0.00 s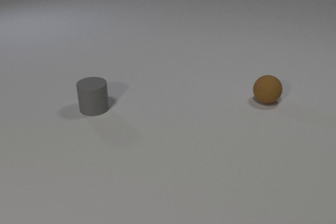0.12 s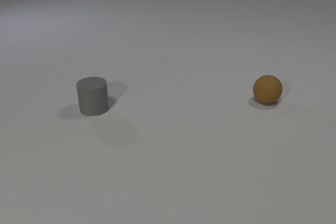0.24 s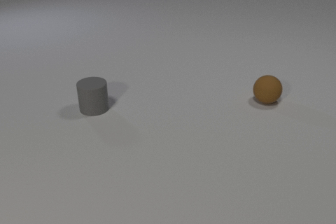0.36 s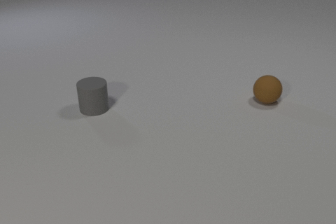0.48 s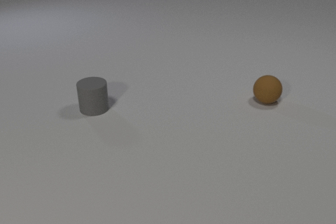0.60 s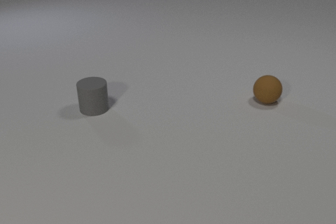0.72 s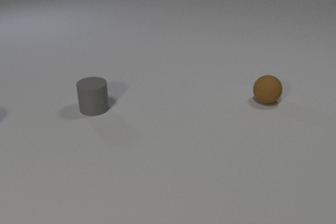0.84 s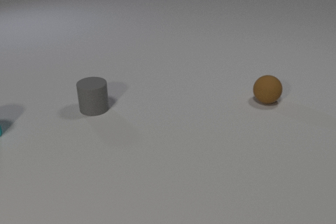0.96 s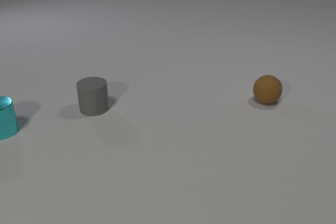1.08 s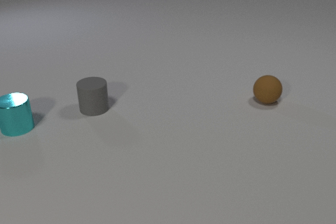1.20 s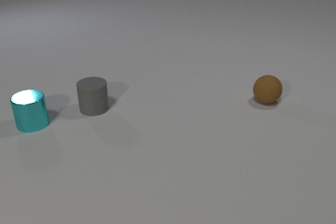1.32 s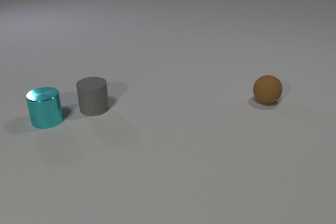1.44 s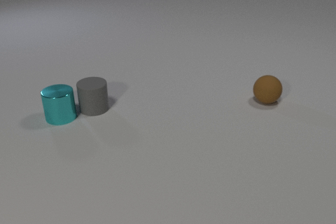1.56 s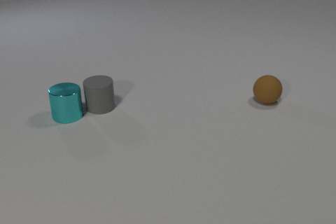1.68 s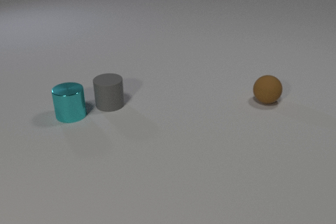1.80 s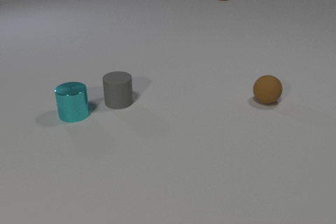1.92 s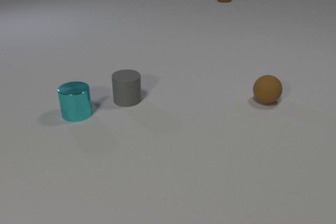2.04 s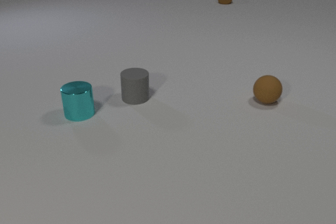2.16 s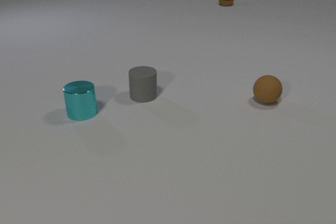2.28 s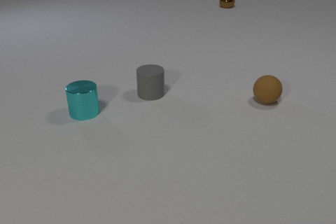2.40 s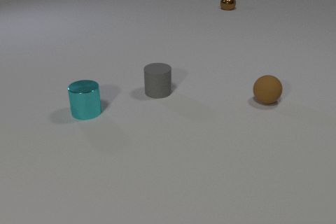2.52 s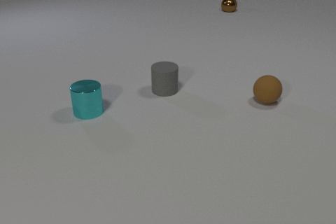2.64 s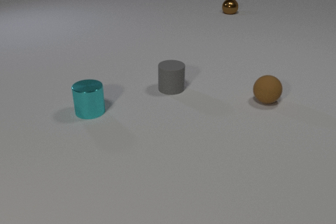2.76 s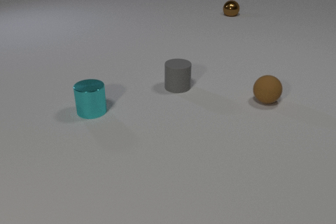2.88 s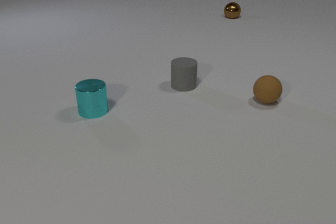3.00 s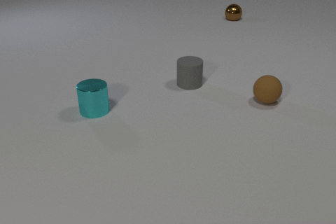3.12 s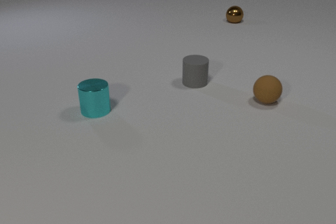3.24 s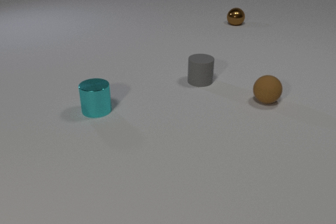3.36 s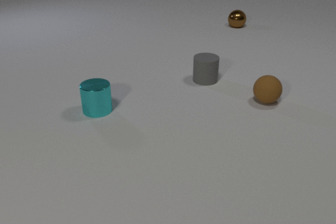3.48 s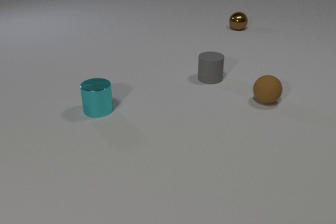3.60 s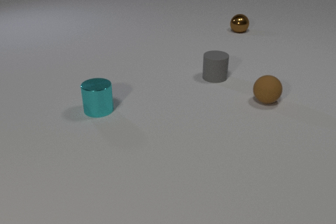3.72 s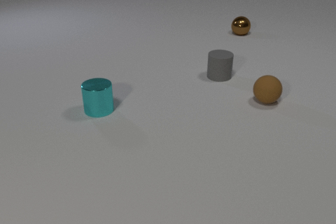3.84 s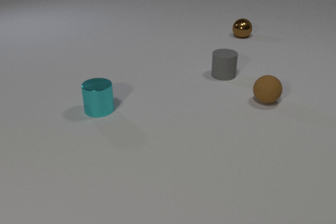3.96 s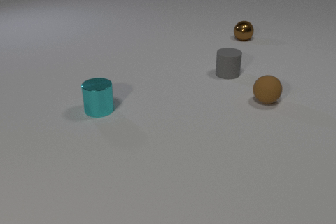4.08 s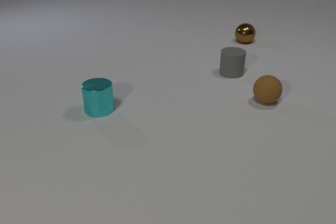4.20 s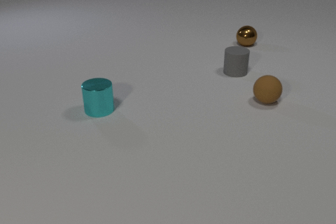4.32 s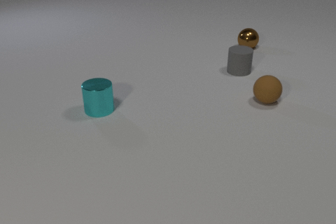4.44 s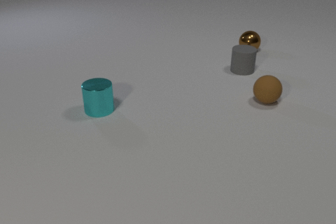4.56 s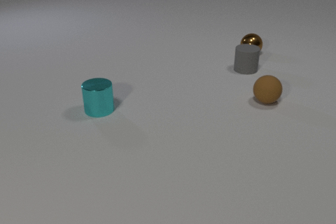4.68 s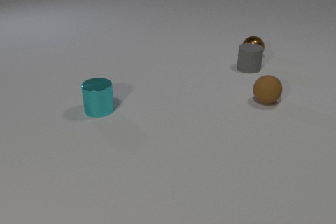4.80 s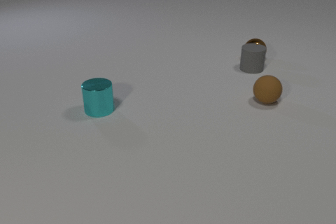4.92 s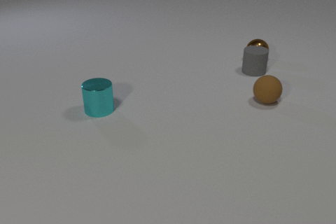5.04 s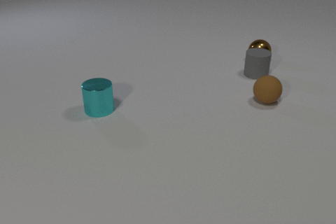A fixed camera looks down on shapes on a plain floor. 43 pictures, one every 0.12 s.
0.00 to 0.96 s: The cyan metal cylinder comes in at the left edge, slides to the right.
0.96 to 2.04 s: The cyan metal cylinder slides to the right. The gray rubber cylinder slides to the right and away from the camera. The brown metal sphere comes in at the top edge, rolls toward the camera. The cyan metal cylinder and the gray rubber cylinder collide.
2.04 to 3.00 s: The cyan metal cylinder slides to the right. The gray rubber cylinder slides to the right and away from the camera. The brown metal sphere rolls toward the camera.
3.00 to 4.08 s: The gray rubber cylinder slides to the right and away from the camera. The brown metal sphere rolls toward the camera.
4.08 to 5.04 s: The gray rubber cylinder slides to the right. The brown metal sphere rolls toward the camera. The gray rubber cylinder and the brown metal sphere collide.
How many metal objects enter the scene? 2.
What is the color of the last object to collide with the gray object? brown.
What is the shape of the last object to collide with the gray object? sphere.
